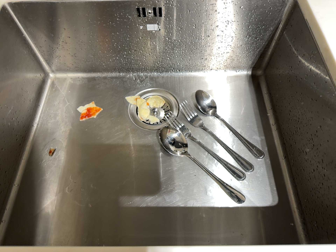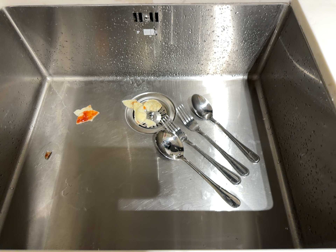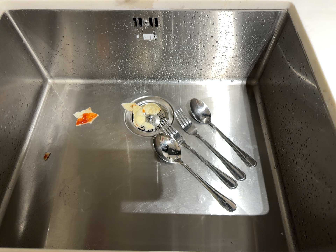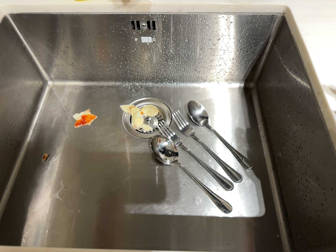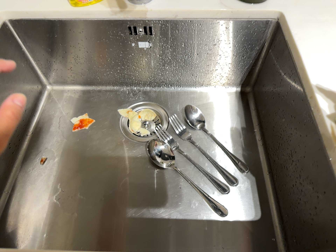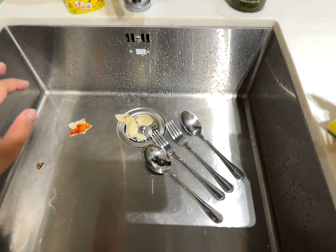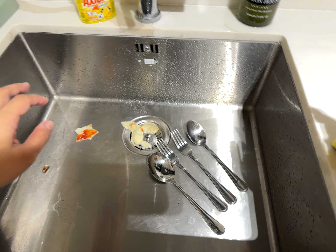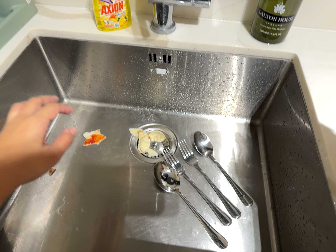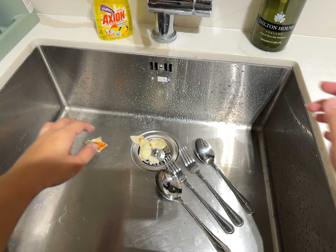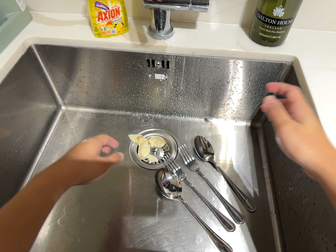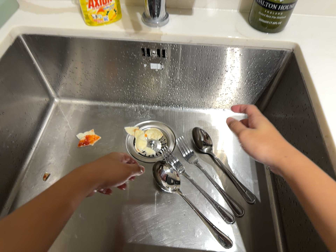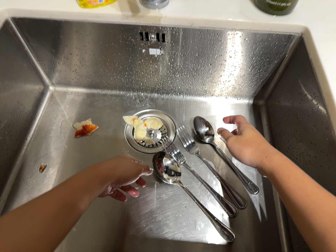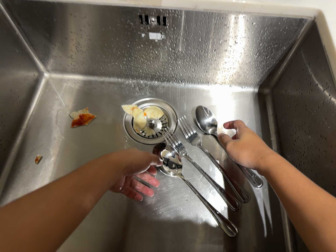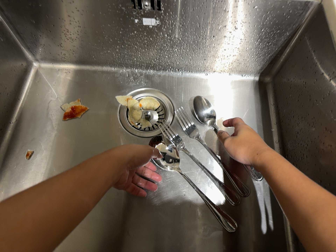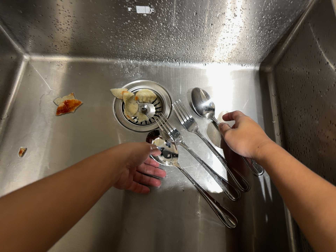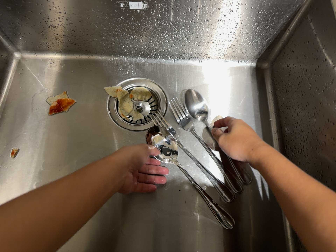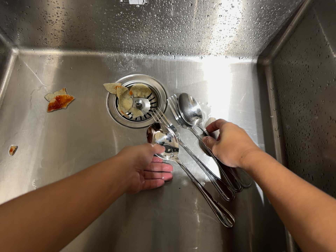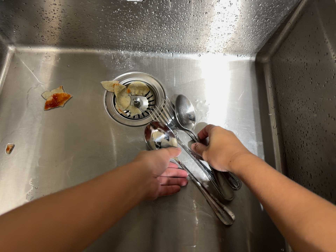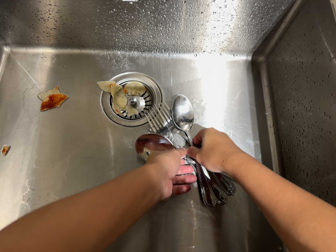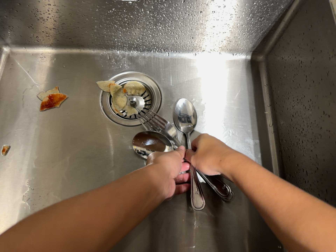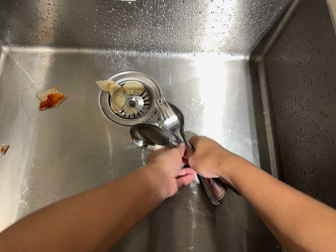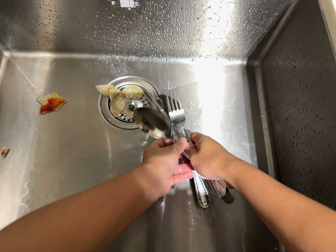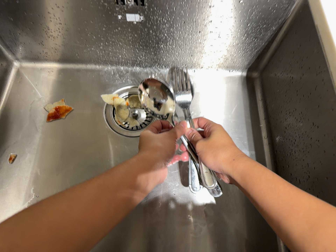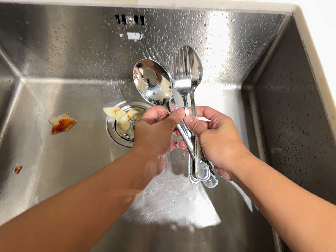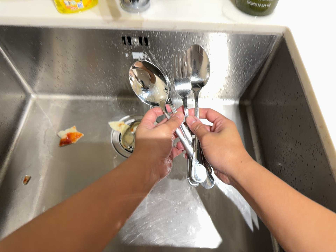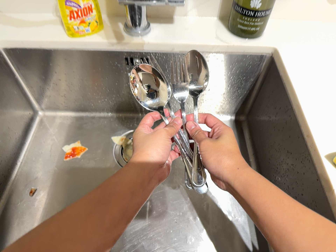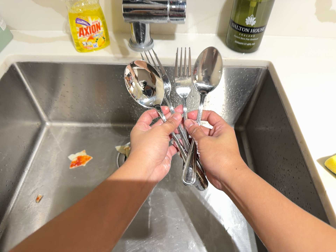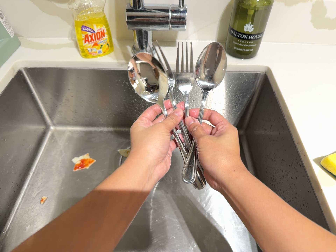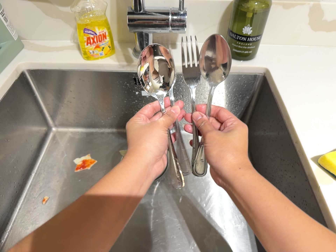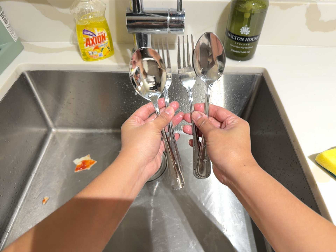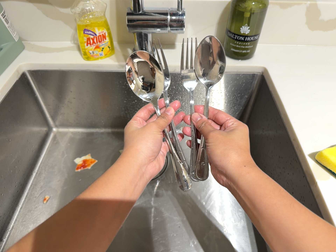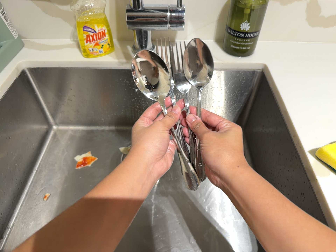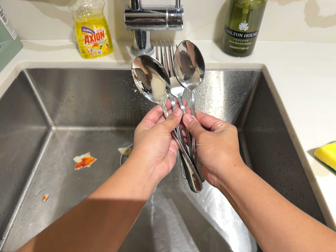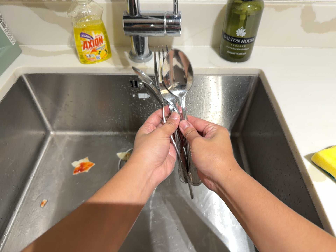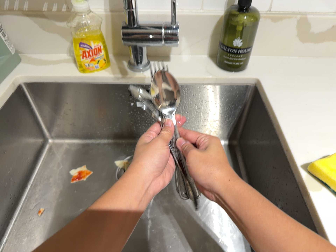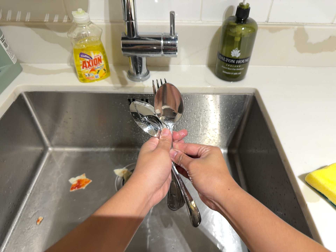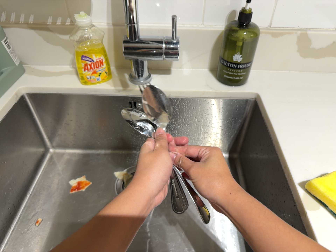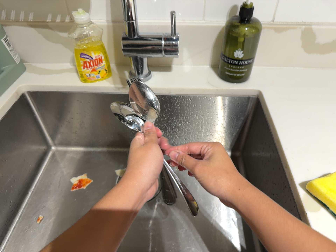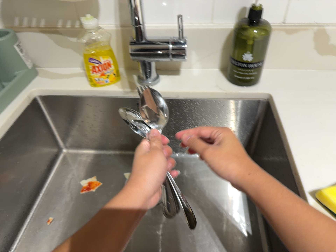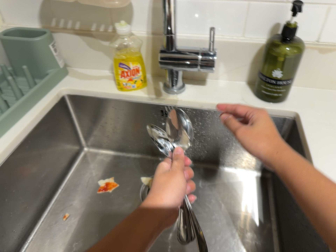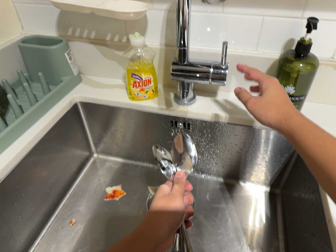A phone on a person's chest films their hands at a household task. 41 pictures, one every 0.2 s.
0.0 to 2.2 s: The camera shifts only a little, or ends up much as it began.
2.2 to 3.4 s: The camera travels forward, about 8 cm, so what stands in front looms larger. Its aim tips toward the bottom of its view by about 10 degrees, and the scene shifts upward.
3.4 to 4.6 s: The camera shifts only a little, or ends up much as it began.
4.6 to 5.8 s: The camera travels backward and toward the bottom of its view, about 12 cm, so what stands in front gets smaller. Its aim tips toward the top of its view by about 15 degrees, and the scene shifts downward.
5.8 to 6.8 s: The camera shifts only a little, or ends up much as it began.
6.8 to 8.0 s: The camera pans to its left by about 10 degrees. It rolls about its line of sight by about 10 degrees, and the scene rotates clockwise.
The film runs forward here.
